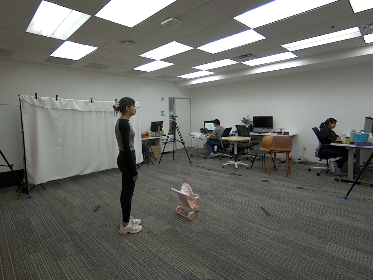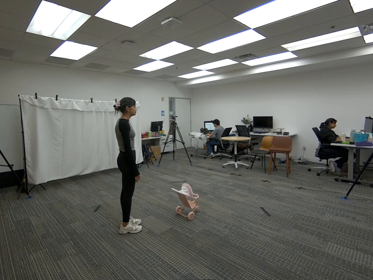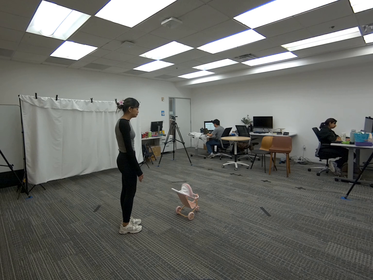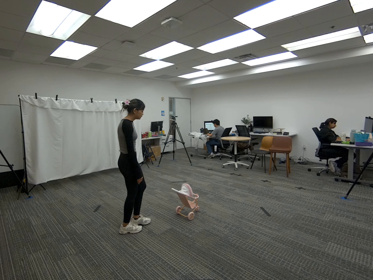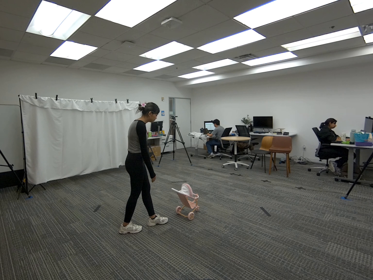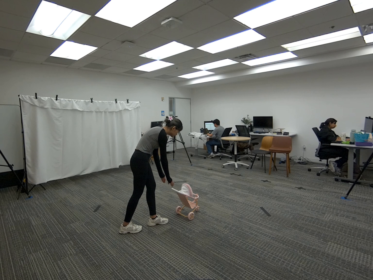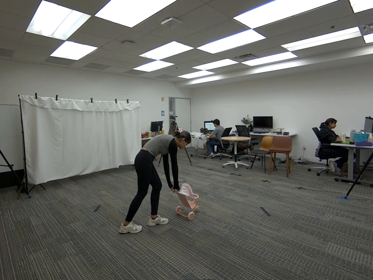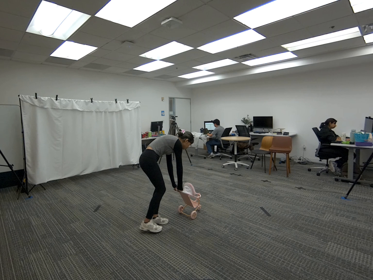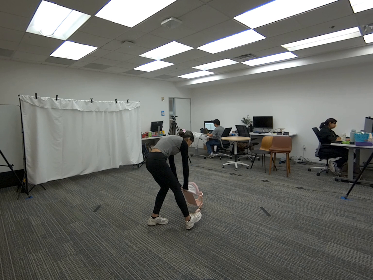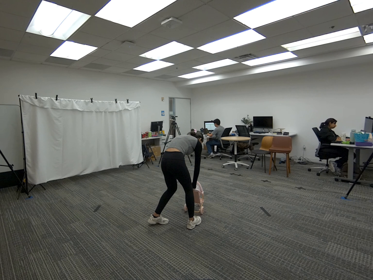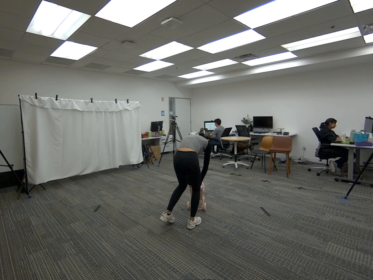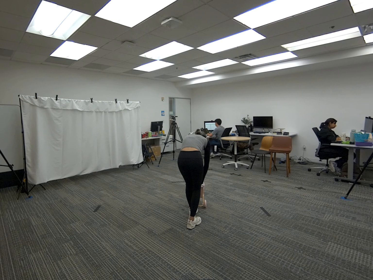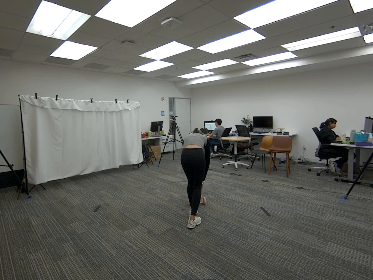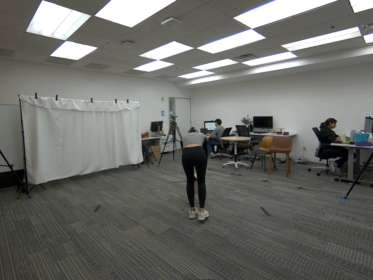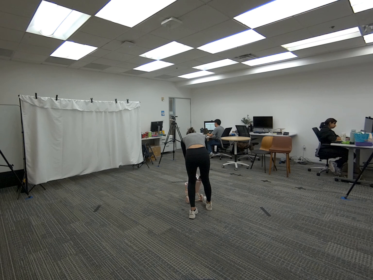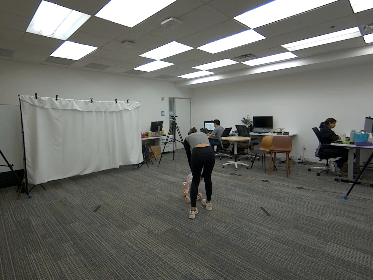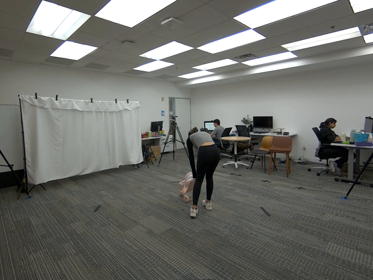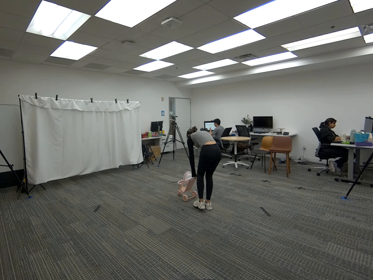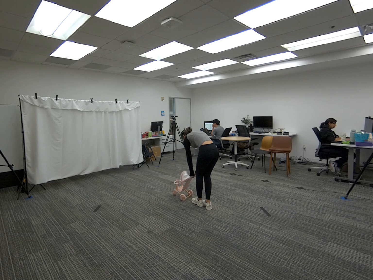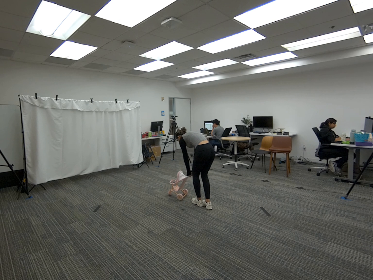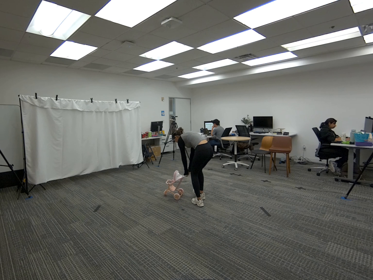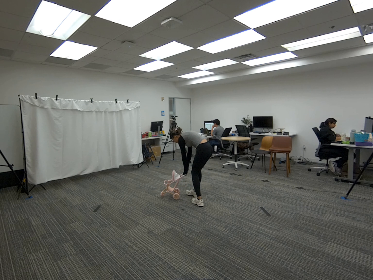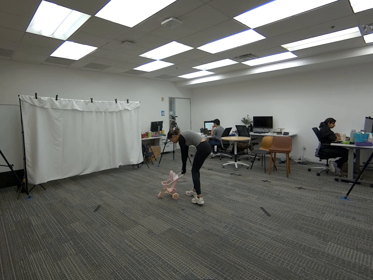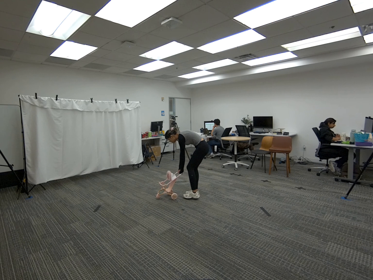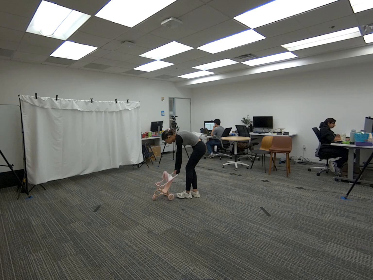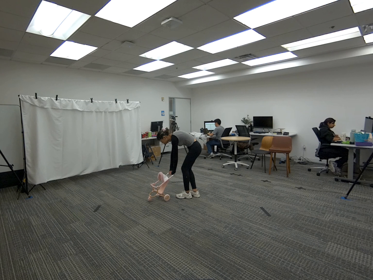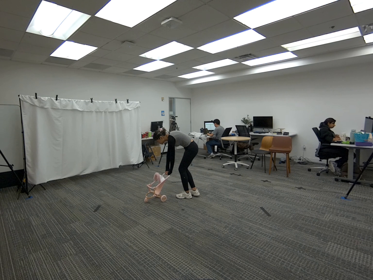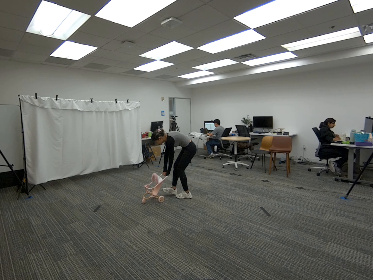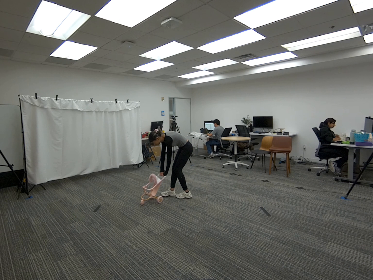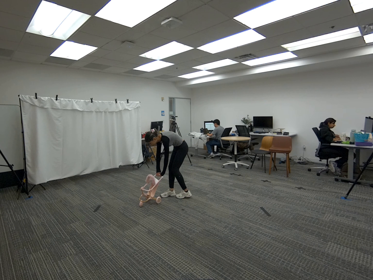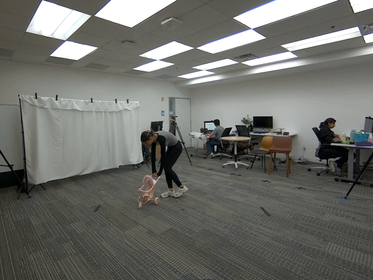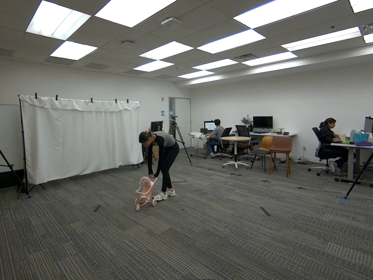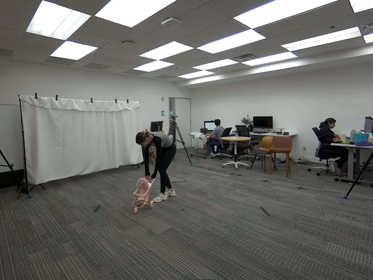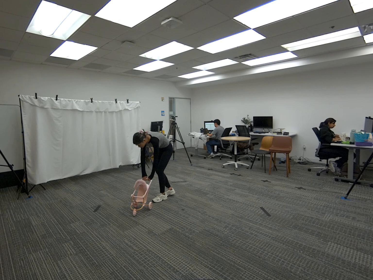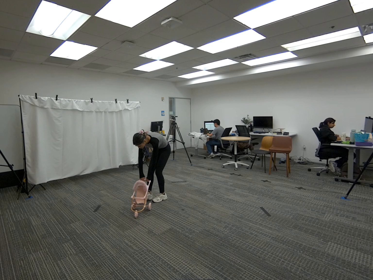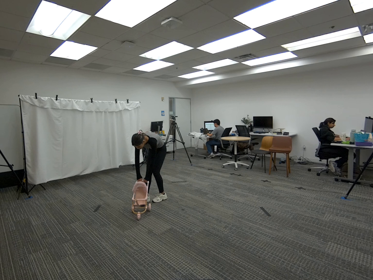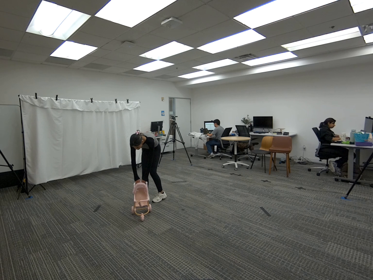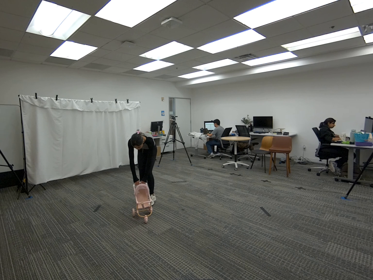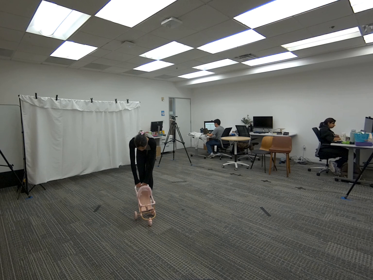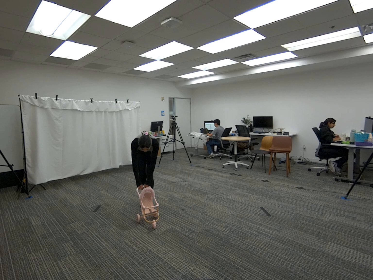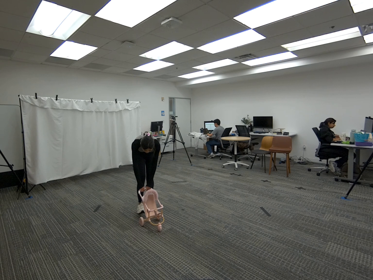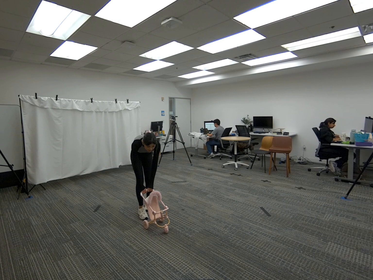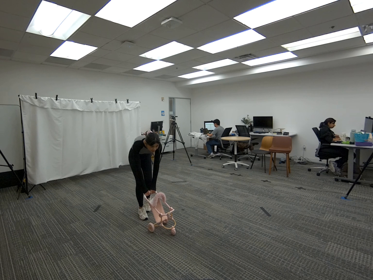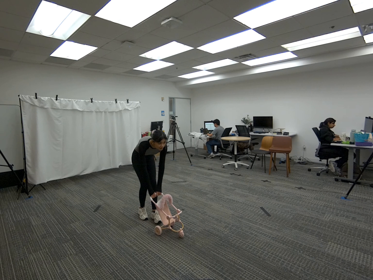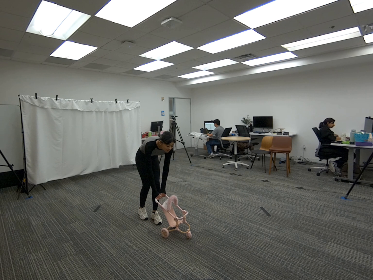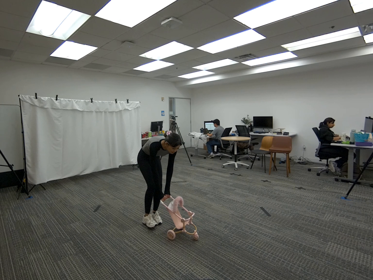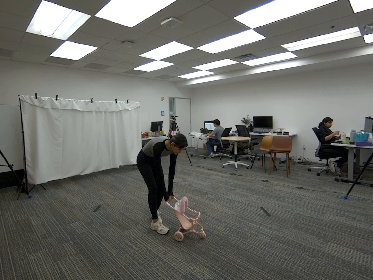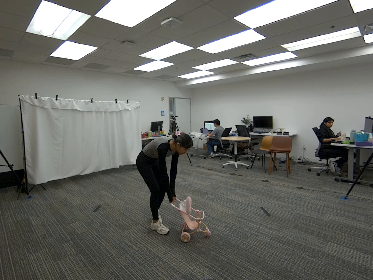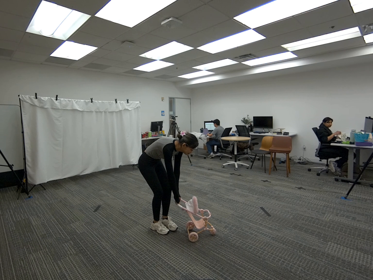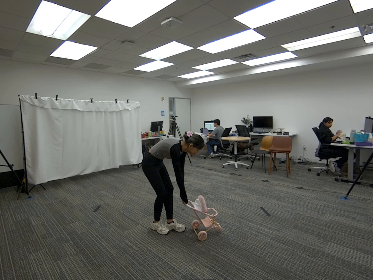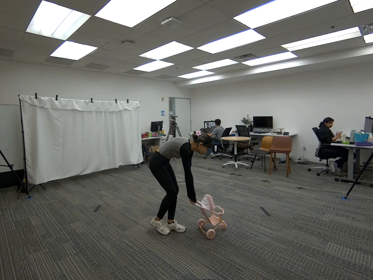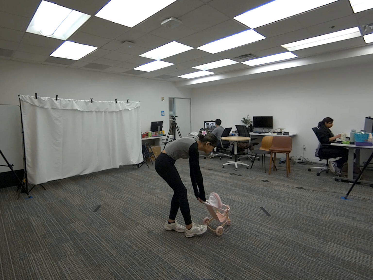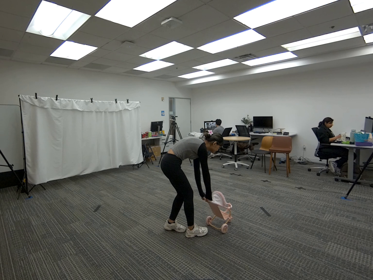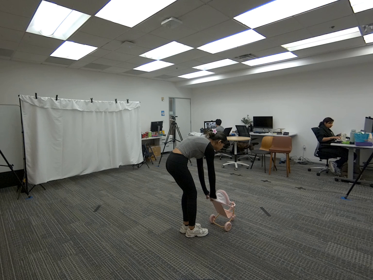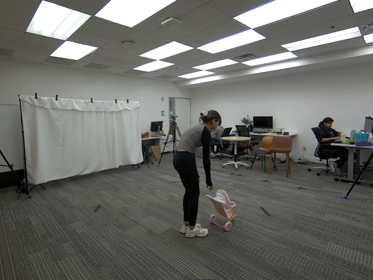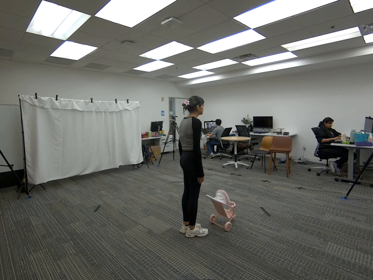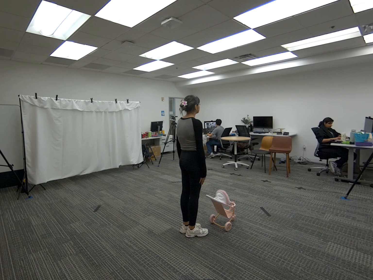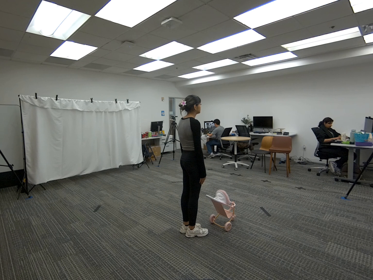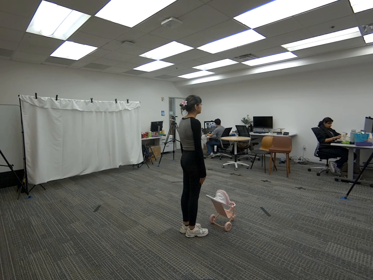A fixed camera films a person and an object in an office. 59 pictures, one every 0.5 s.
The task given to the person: Walk over to the toy stroller and use both hands to push the stroller around the bounding area.
